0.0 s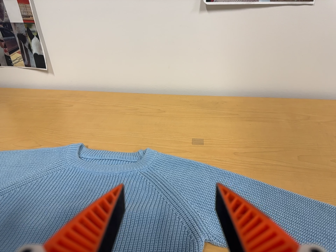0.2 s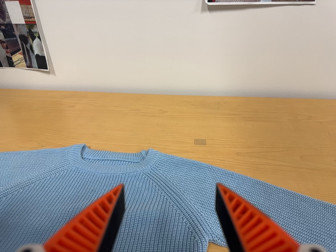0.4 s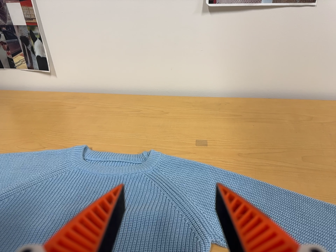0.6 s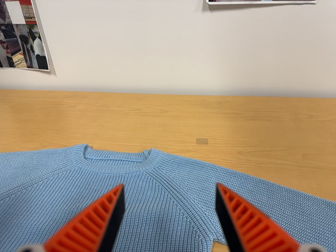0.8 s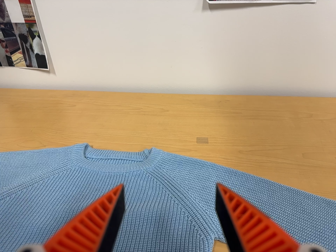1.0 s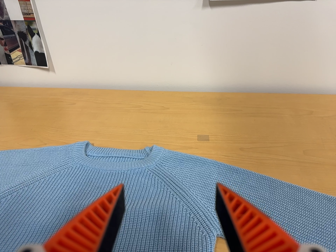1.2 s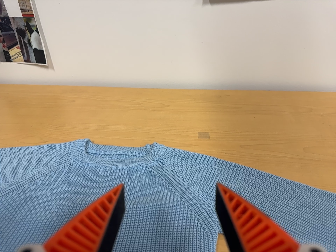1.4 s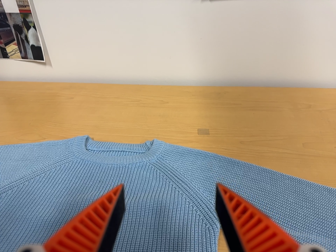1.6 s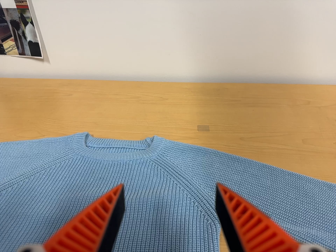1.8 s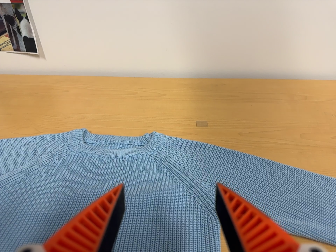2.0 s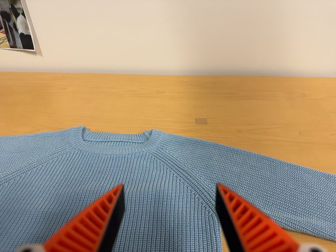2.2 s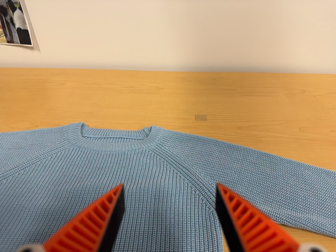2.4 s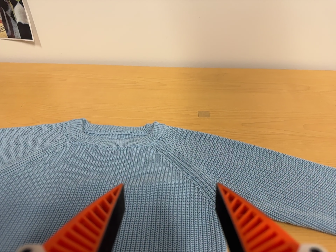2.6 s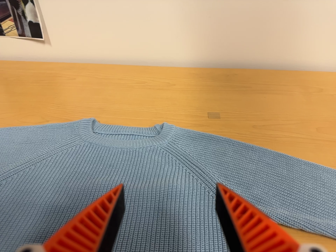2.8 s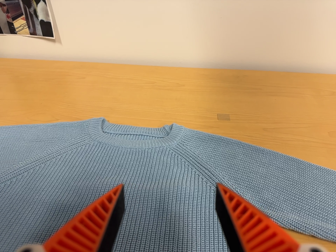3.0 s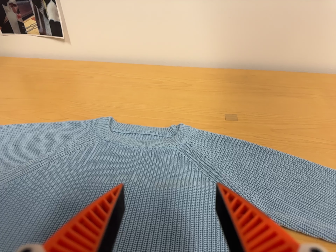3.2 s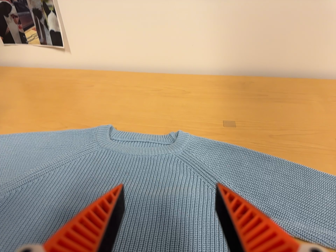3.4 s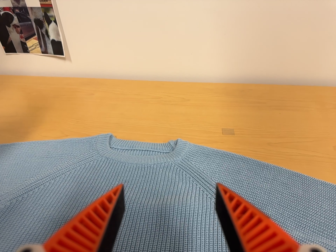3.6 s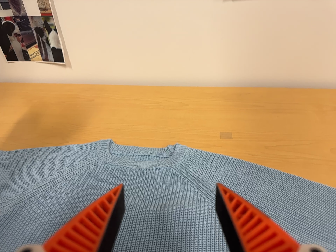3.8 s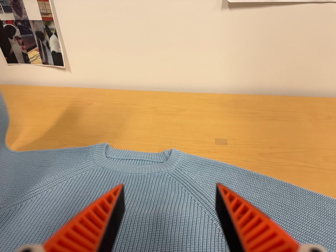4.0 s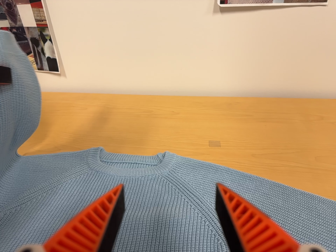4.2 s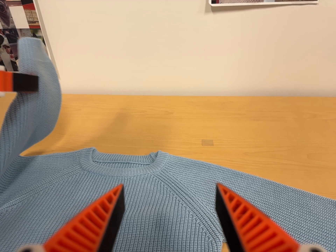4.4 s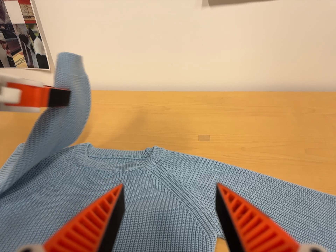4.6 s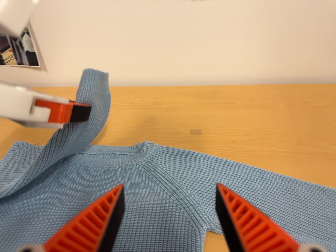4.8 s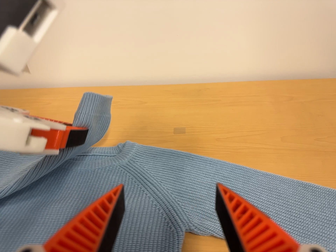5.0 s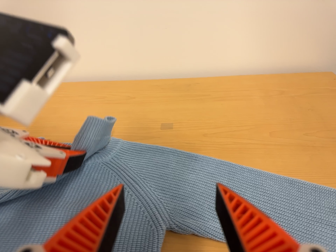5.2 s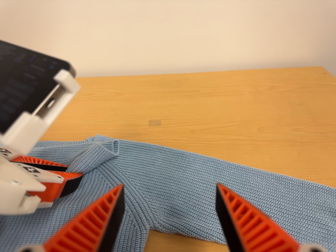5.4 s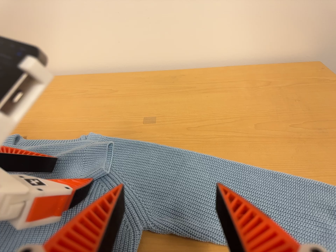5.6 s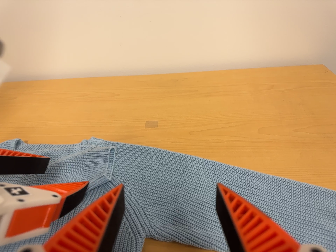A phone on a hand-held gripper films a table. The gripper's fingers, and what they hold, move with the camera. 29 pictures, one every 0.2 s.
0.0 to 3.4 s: The camera travels to its left, about 6 cm, so close, fixed things drift to the right.
3.4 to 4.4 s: The camera travels to its right, about 5 cm, so close, fixed things drift to the left.
4.4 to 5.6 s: The camera travels to its right and forward, about 10 cm, so close, fixed things drift to the left.
The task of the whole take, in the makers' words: left arm across.
The film runs forward here.
